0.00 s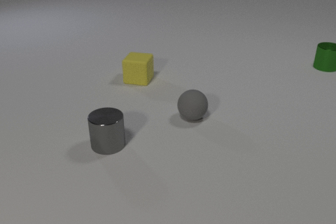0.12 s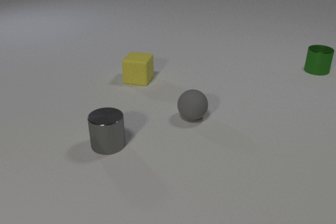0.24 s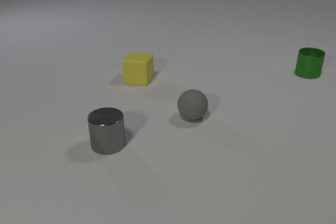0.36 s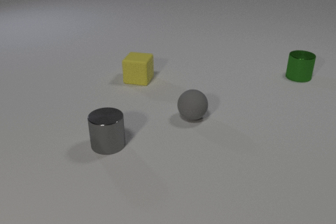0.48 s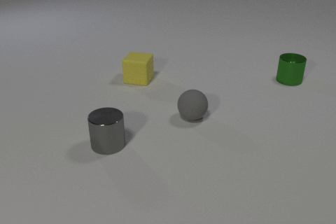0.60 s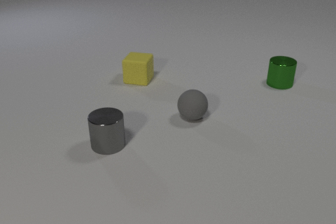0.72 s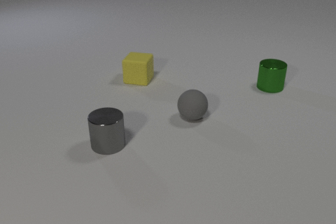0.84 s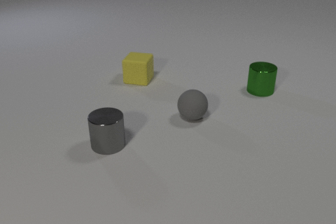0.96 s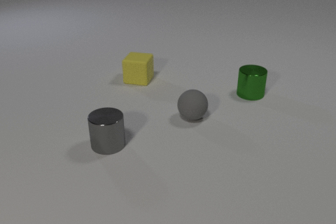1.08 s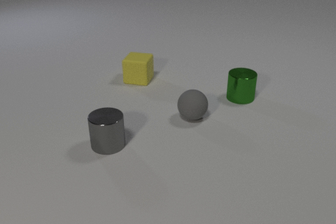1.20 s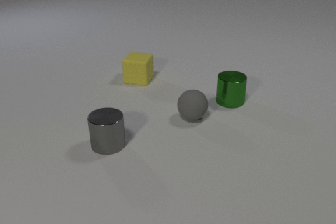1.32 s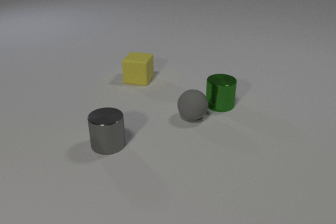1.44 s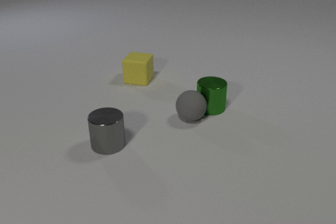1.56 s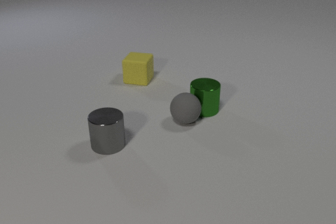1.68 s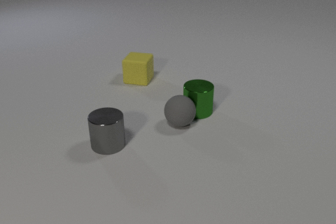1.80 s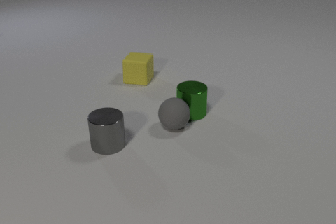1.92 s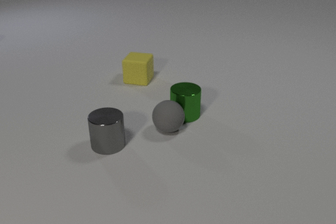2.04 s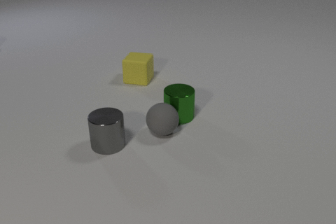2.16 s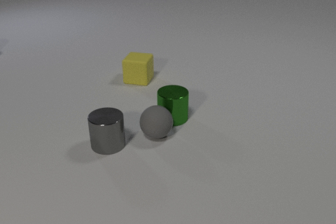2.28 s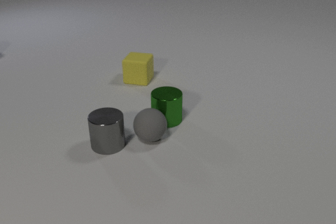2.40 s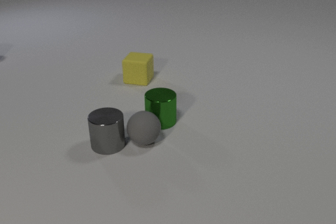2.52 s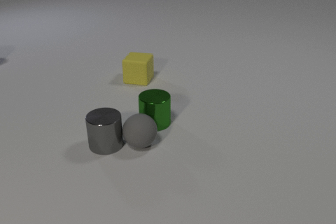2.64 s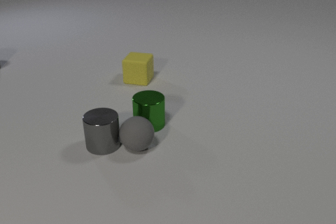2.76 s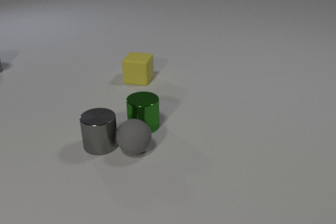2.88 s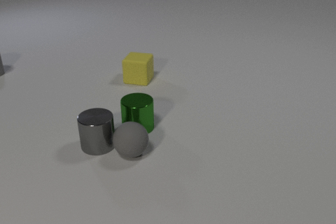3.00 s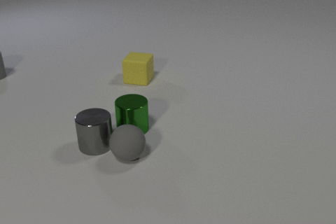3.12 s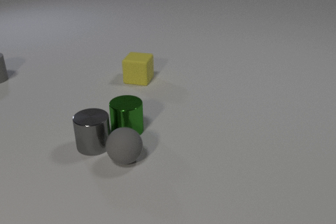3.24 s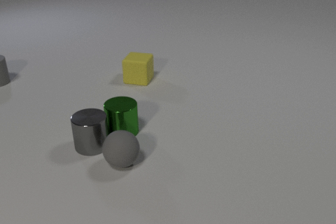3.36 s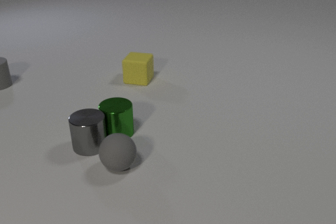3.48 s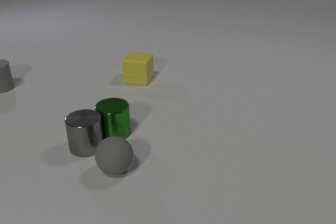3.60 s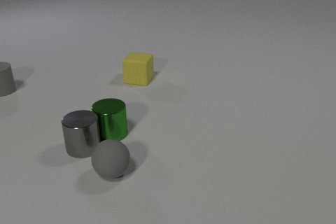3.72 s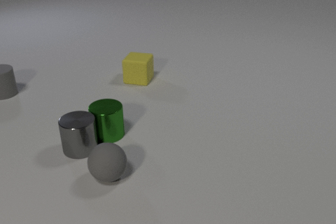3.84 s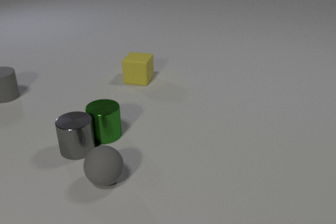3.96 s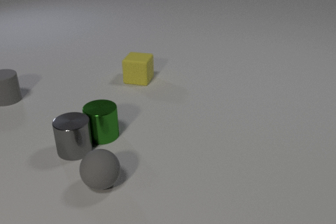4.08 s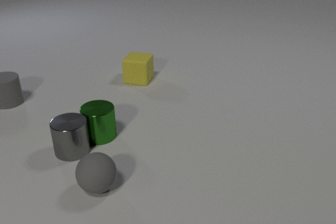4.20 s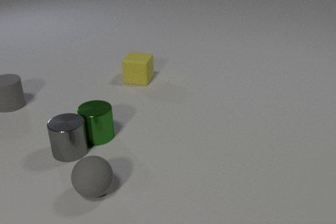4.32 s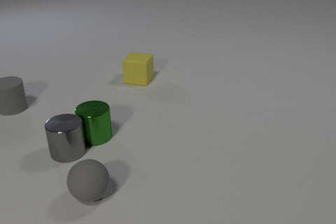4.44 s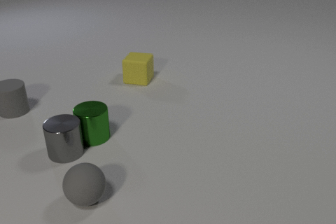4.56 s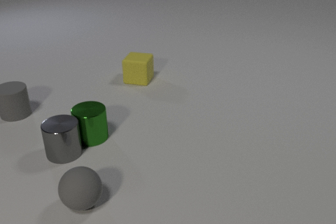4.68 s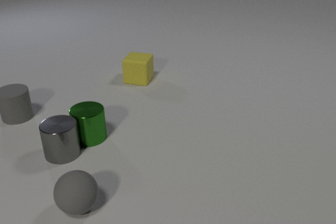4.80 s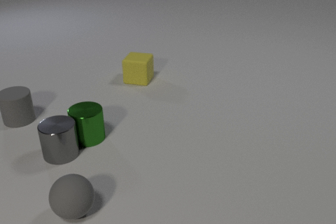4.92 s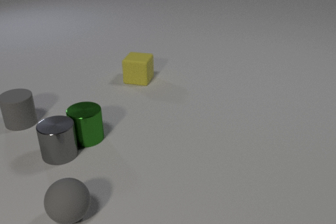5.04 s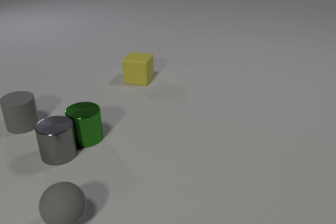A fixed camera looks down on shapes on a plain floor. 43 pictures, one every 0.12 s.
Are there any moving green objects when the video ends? yes.
What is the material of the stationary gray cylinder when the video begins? metal.
How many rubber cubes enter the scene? 0.
0.00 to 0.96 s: The green metal cylinder slides toward the camera and to the left.
0.96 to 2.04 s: The green metal cylinder slides to the left and toward the camera. The gray rubber sphere rolls to the left and toward the camera. The green metal cylinder and the gray rubber sphere collide.
2.04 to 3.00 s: The green metal cylinder slides to the left and toward the camera. The gray rubber sphere rolls toward the camera and to the left. The gray rubber cylinder comes in at the left edge, slides toward the camera. The gray metal cylinder slides to the left. The gray rubber sphere and the gray metal cylinder collide.
3.00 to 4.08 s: The green metal cylinder slides to the left. The gray rubber sphere rolls toward the camera and to the left. The gray rubber cylinder slides toward the camera. The gray metal cylinder slides to the left. The green metal cylinder and the gray metal cylinder collide.
4.08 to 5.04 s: The green metal cylinder slides to the left. The gray rubber sphere rolls toward the camera and to the left. The gray rubber cylinder slides toward the camera. The gray metal cylinder slides to the left.
